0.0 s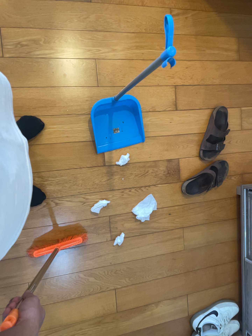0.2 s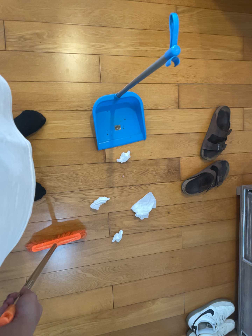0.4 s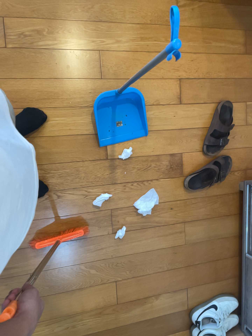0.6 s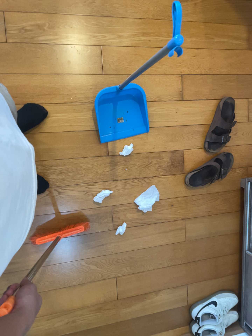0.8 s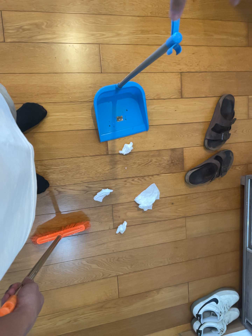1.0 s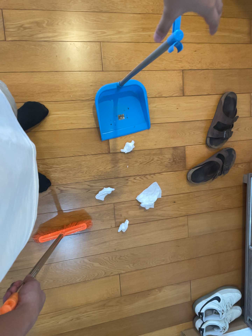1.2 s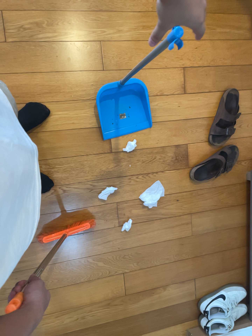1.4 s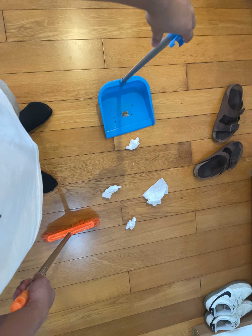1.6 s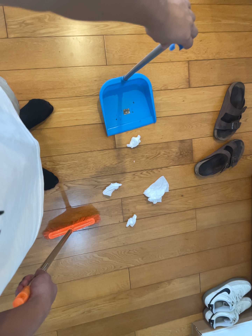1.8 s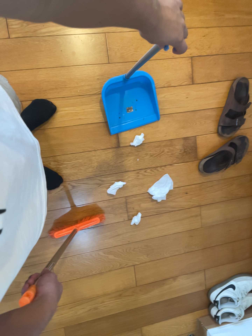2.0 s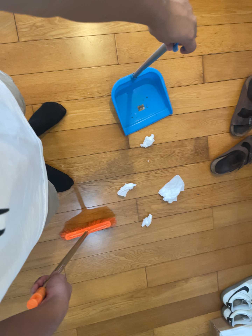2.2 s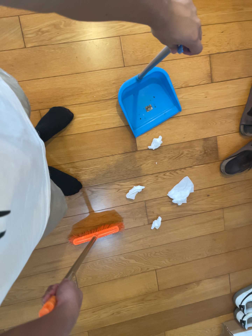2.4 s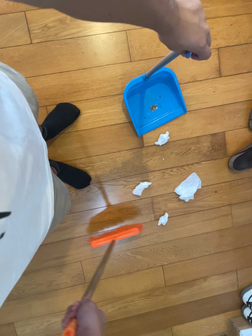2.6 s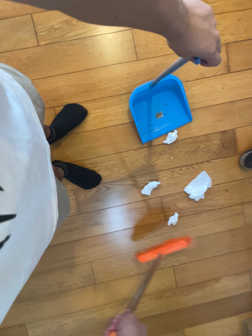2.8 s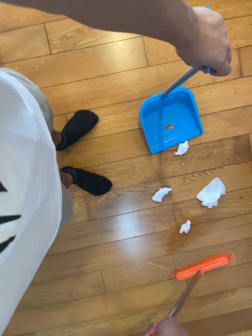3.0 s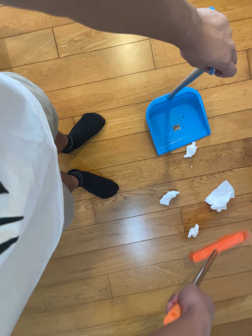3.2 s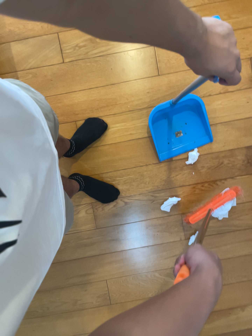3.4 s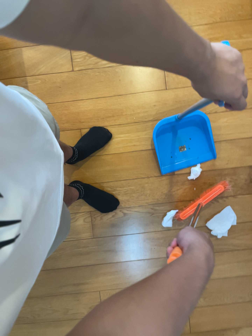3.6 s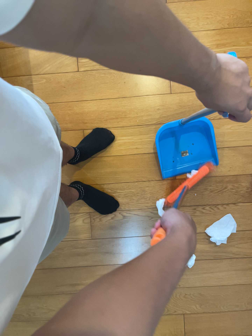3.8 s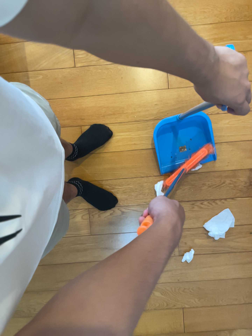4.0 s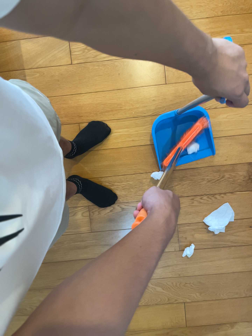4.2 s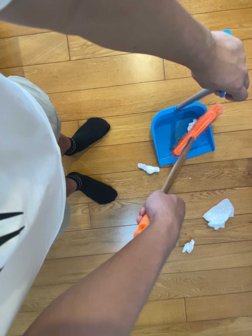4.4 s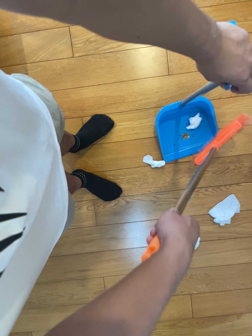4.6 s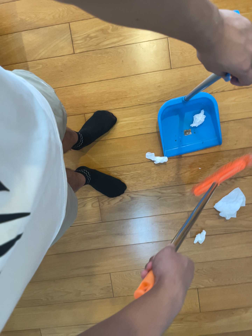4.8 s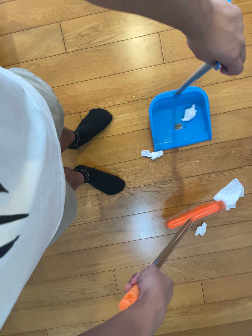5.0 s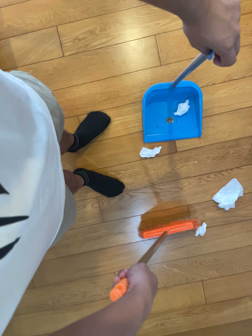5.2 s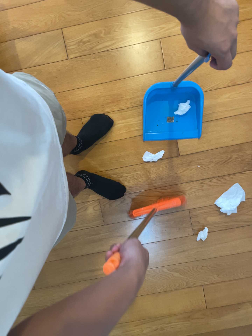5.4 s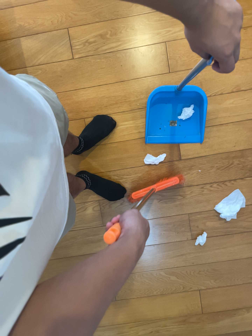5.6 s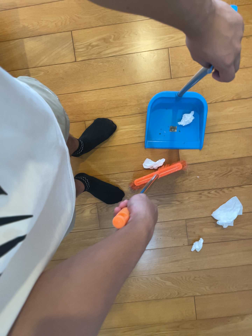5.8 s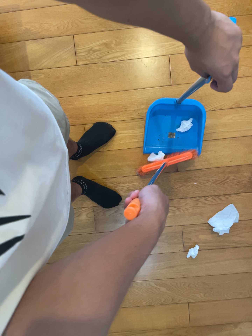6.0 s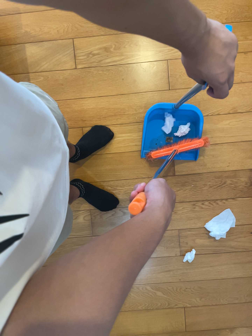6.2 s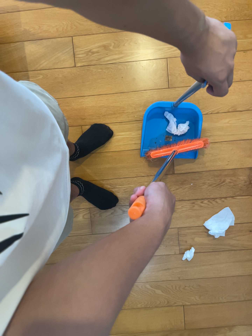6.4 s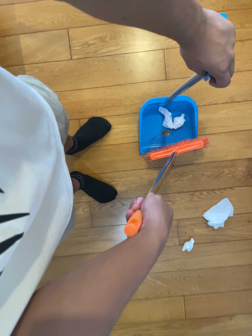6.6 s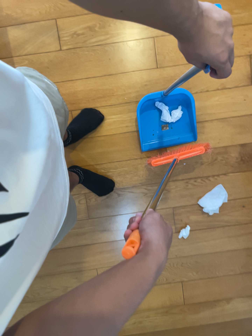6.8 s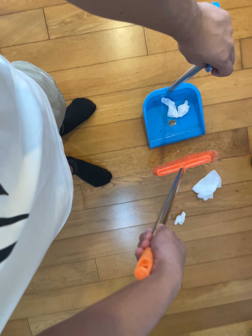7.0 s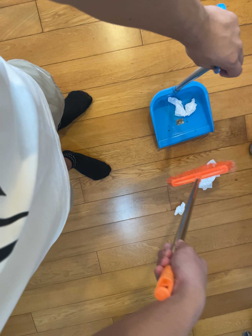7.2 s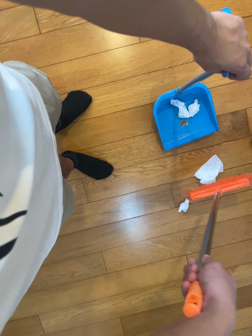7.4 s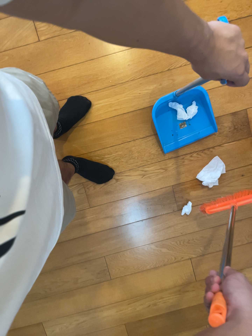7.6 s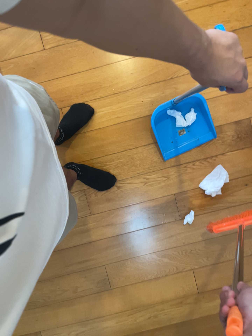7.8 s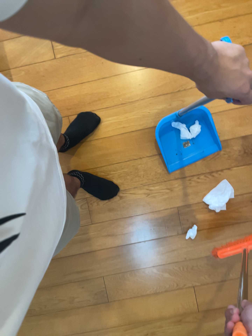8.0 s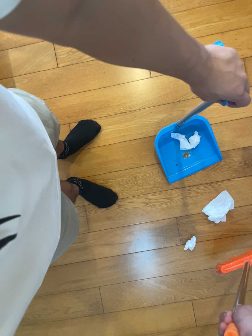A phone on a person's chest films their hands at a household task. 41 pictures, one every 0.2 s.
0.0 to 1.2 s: The camera shifts only a little, or ends up much as it began.
1.2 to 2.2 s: The camera travels toward the top of its view, about 7 cm.
2.2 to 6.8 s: The camera shifts only a little, or ends up much as it began.
6.8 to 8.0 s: The camera travels to its right and toward the bottom of its view, about 12 cm.
The film runs forward here.
